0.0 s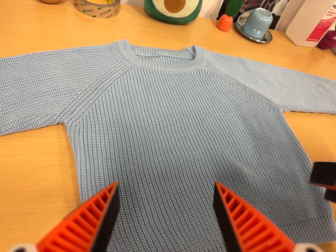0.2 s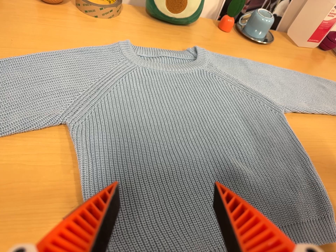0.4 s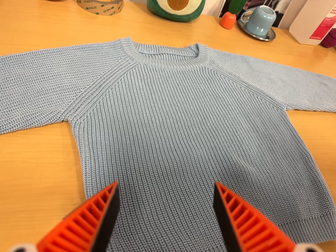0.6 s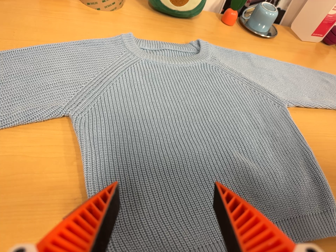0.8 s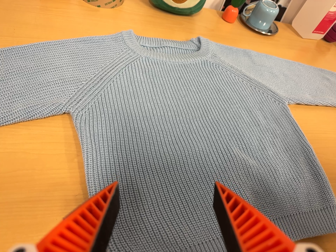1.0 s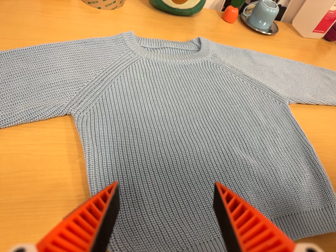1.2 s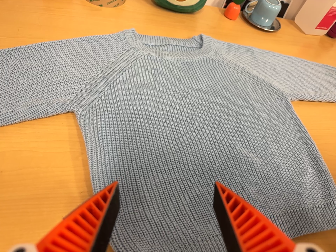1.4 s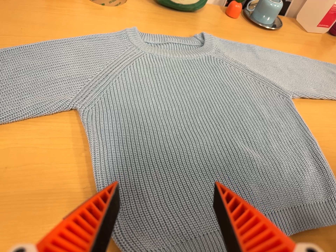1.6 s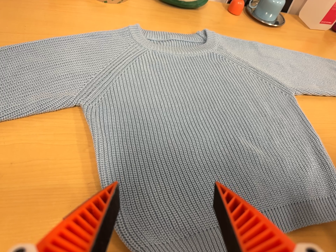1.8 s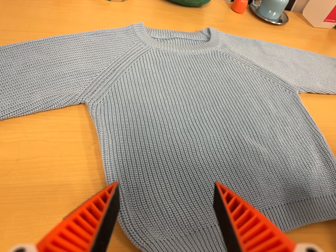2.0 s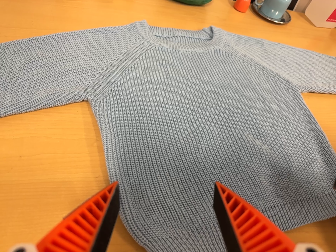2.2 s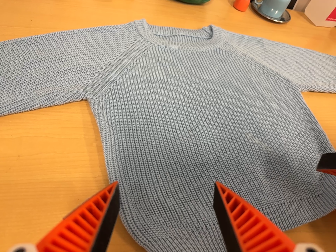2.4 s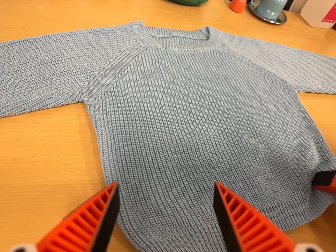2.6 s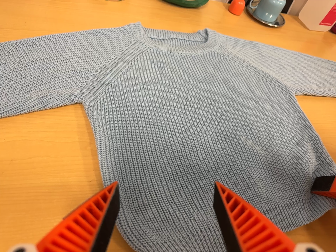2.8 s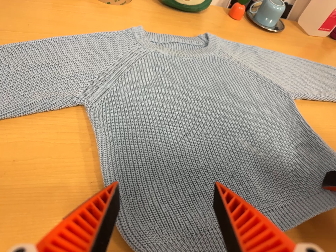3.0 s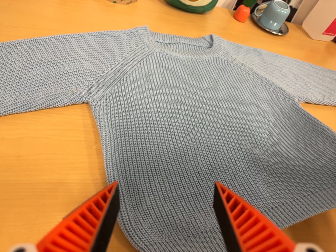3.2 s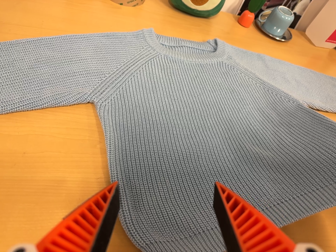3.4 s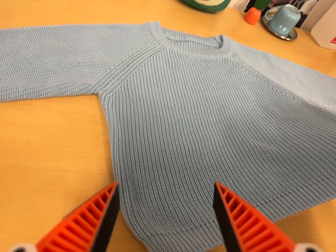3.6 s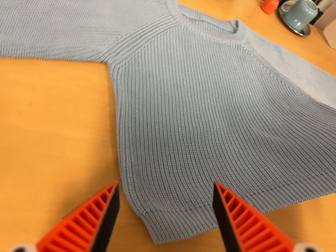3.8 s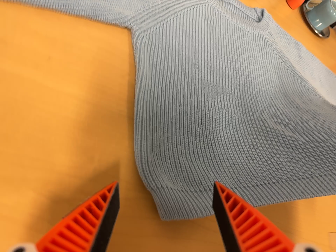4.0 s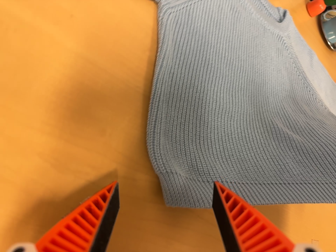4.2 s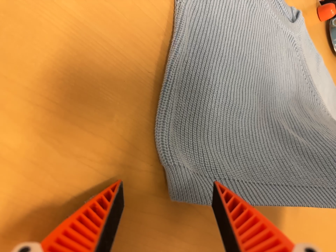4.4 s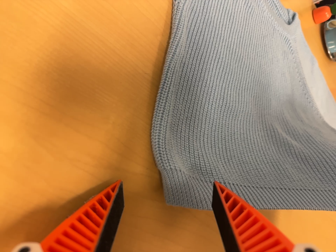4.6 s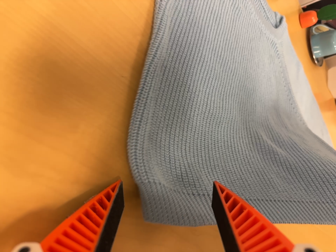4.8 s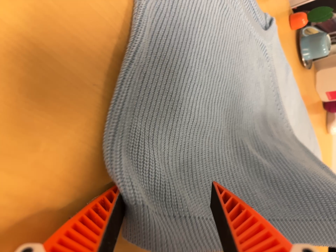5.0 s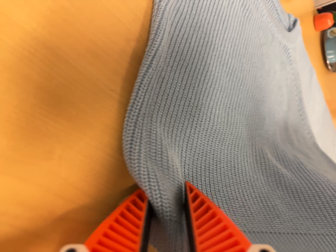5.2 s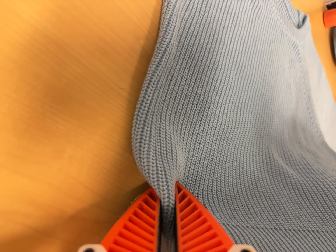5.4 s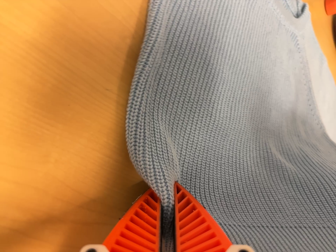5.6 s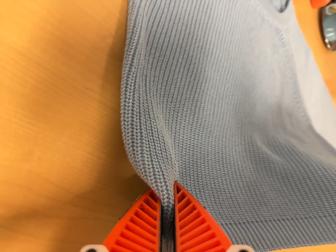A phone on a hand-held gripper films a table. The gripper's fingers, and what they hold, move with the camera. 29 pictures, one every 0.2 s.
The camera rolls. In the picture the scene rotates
clockwise.
0.0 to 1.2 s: The camera keeps its place and its aim.
1.2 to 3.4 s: The camera shifts only a little, or ends up much as it began.
3.4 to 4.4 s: The camera pans to its right by about 10 degrees. It travels to its left, about 12 cm. Its aim tips toward the bottom of its view by about 15 degrees, and the scene shifts upward. It rolls about its line of sight by about 30 degrees, and the scene rotates clockwise.
4.4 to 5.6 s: The camera travels forward, about 7 cm, so what stands in front looms larger.
The film runs forward here.
